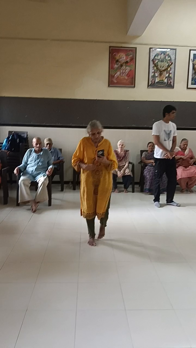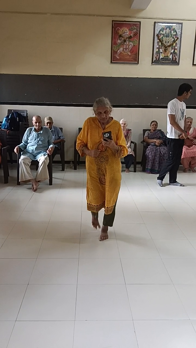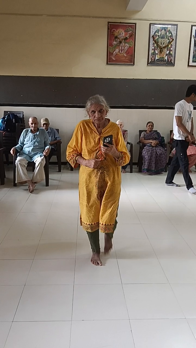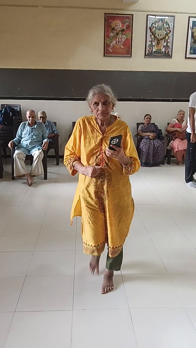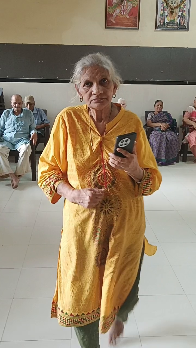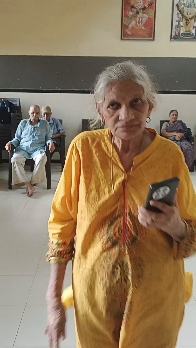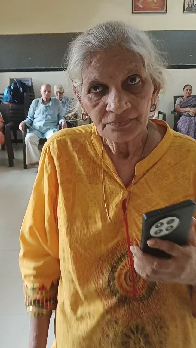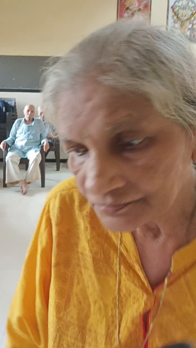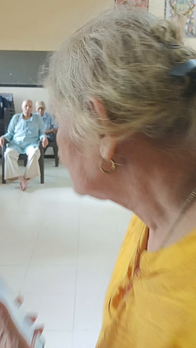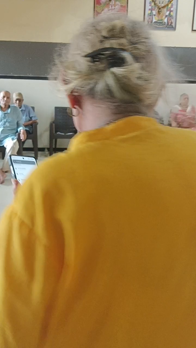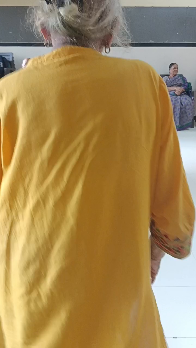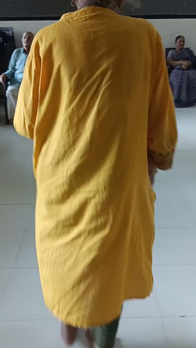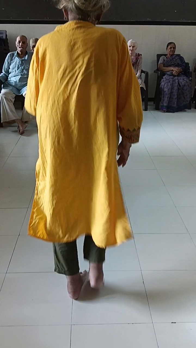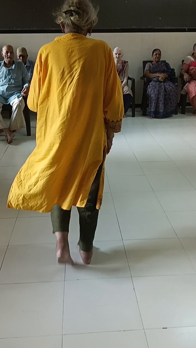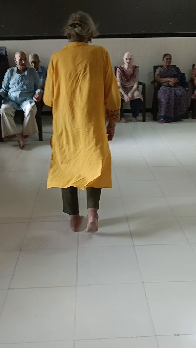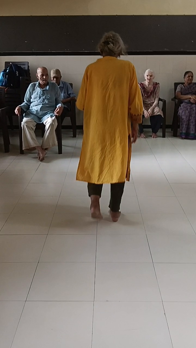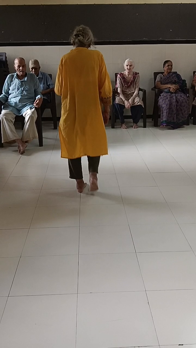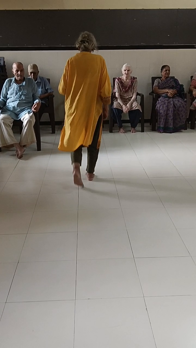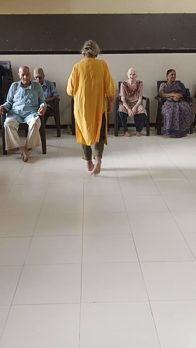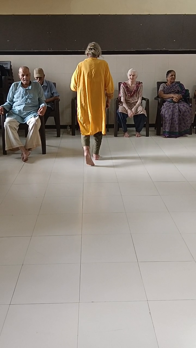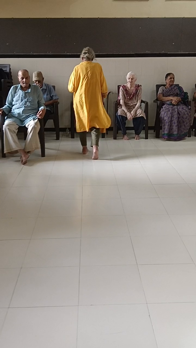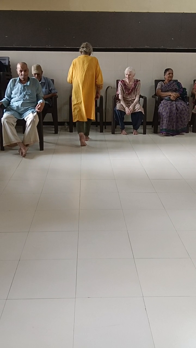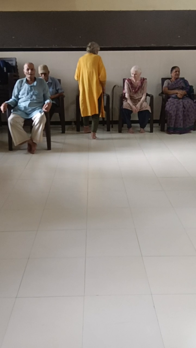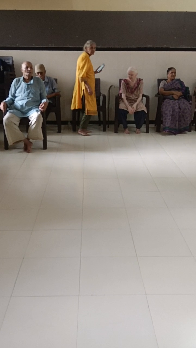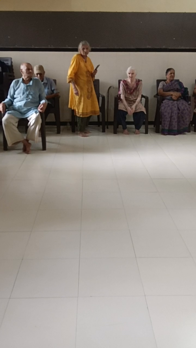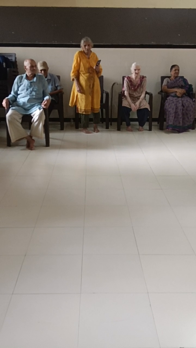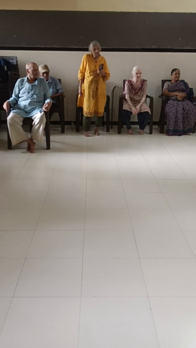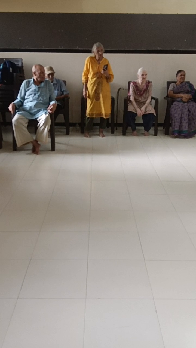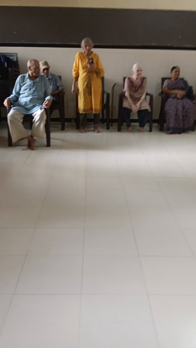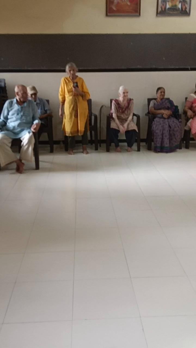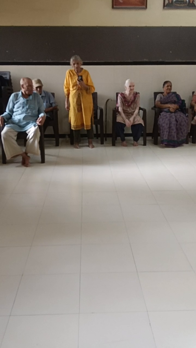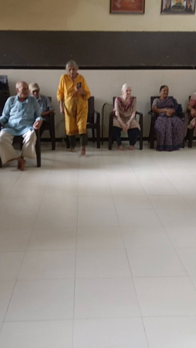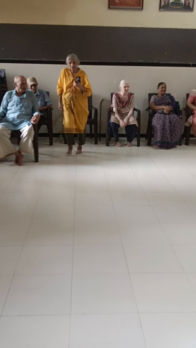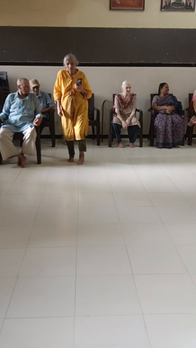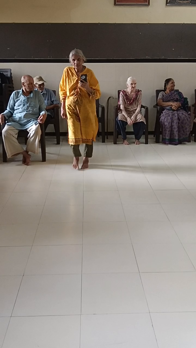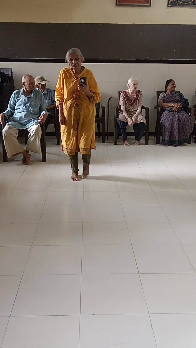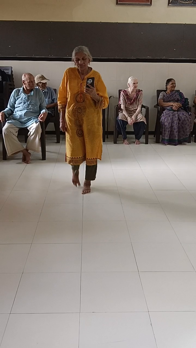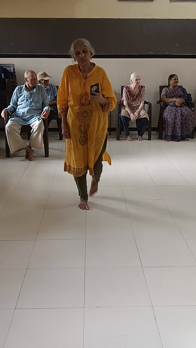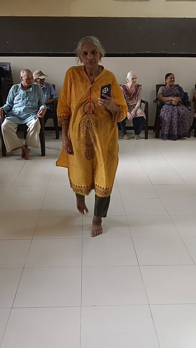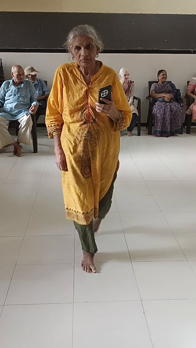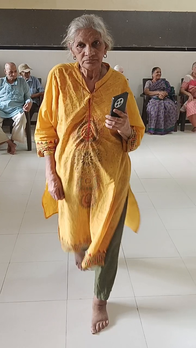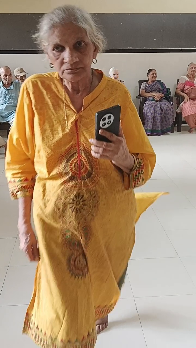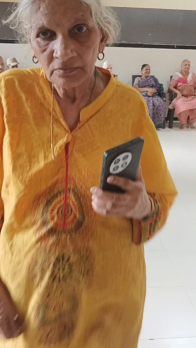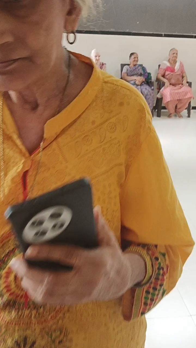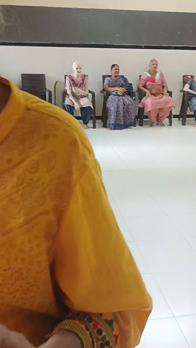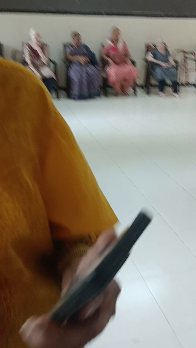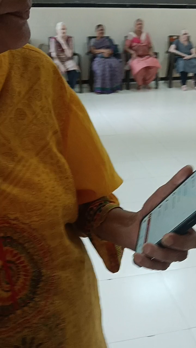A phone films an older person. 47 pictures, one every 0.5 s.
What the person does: Jogging.
